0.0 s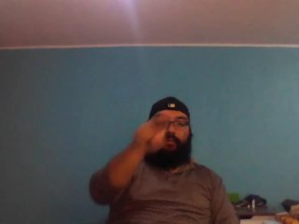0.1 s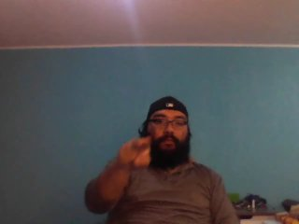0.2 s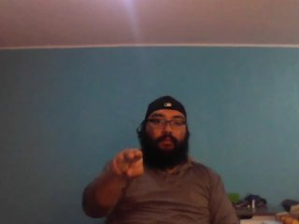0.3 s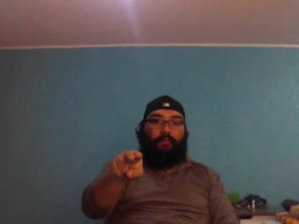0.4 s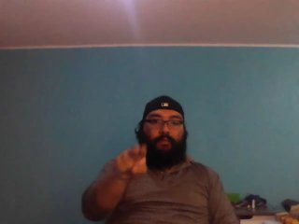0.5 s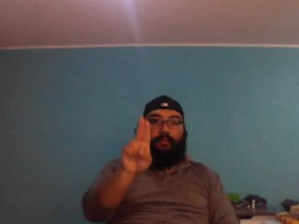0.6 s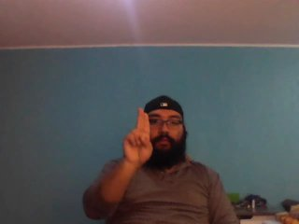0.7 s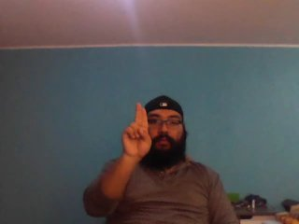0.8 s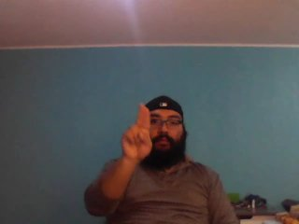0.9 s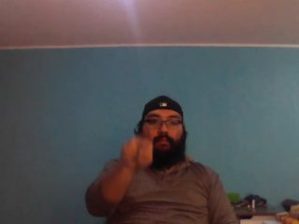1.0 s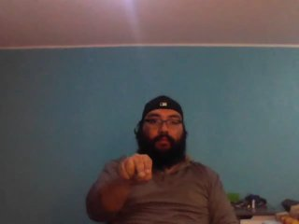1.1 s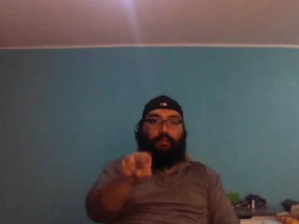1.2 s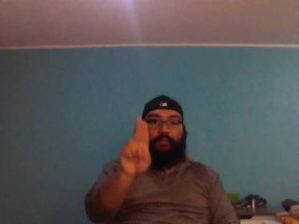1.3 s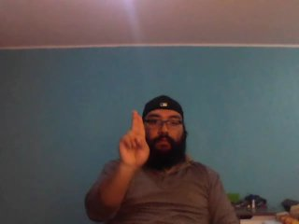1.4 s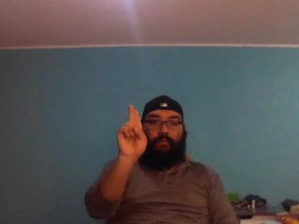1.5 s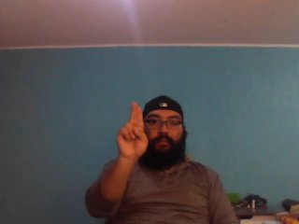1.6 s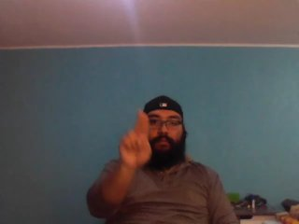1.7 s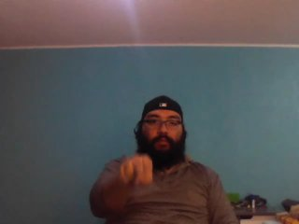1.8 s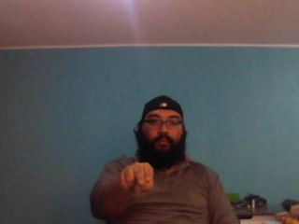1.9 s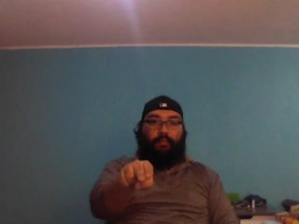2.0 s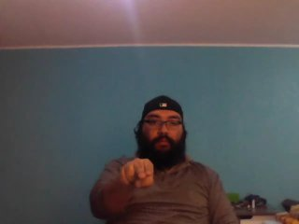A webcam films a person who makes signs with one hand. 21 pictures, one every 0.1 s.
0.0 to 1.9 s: Double click with two fingers.
